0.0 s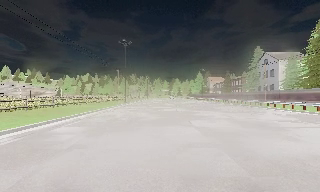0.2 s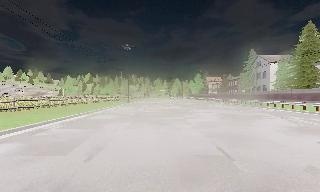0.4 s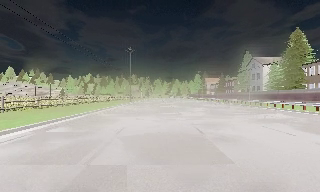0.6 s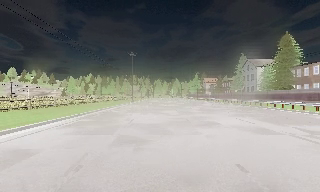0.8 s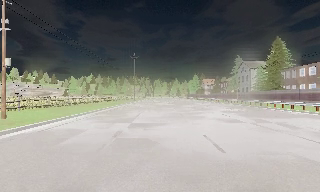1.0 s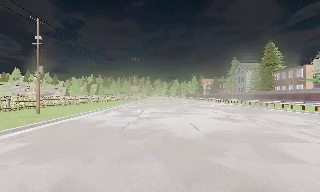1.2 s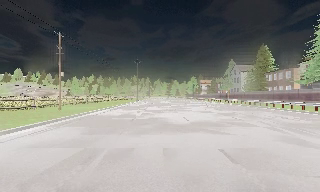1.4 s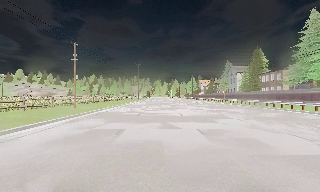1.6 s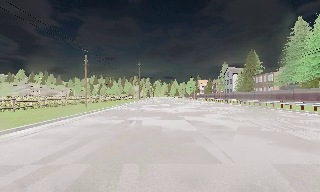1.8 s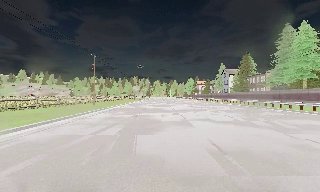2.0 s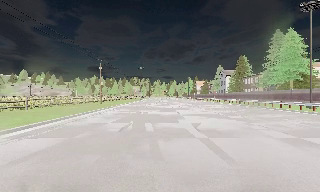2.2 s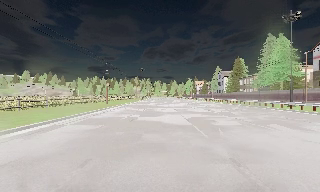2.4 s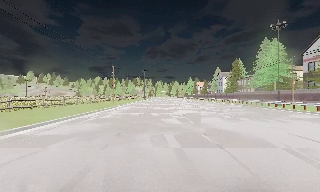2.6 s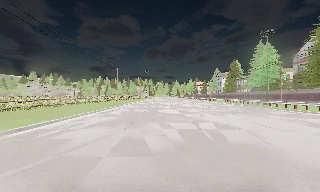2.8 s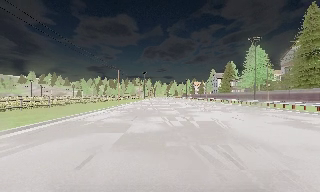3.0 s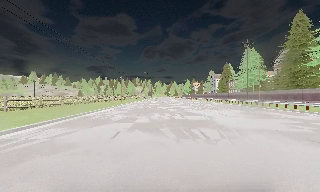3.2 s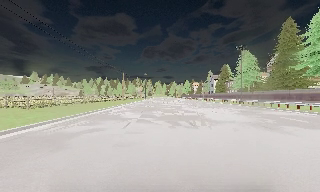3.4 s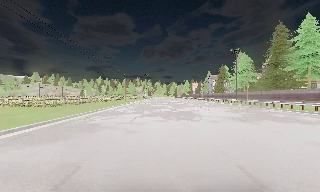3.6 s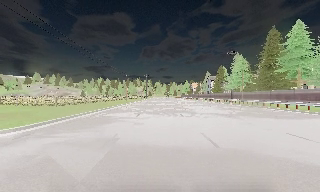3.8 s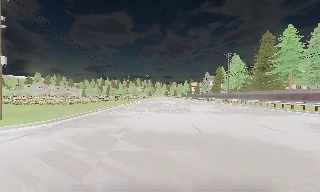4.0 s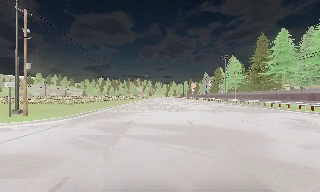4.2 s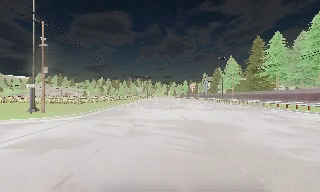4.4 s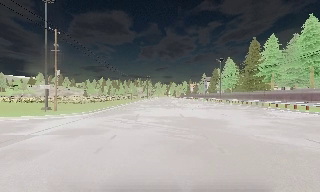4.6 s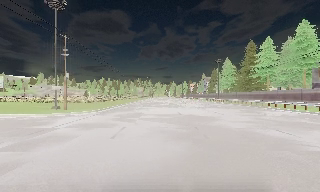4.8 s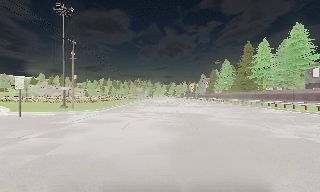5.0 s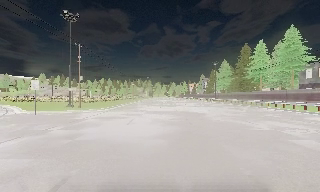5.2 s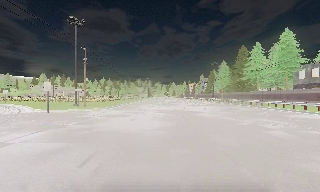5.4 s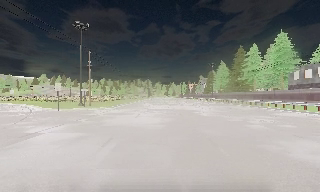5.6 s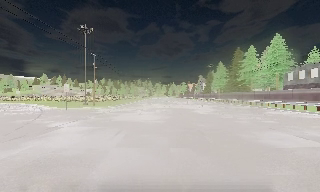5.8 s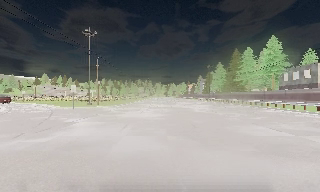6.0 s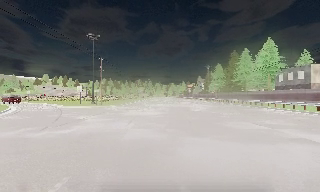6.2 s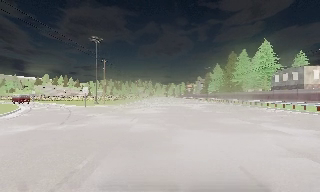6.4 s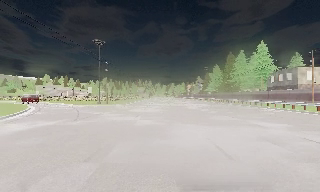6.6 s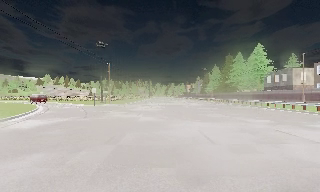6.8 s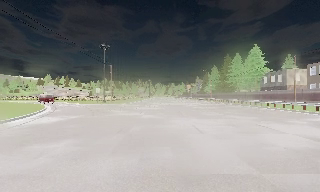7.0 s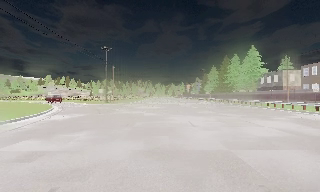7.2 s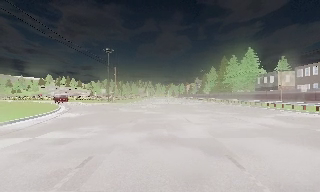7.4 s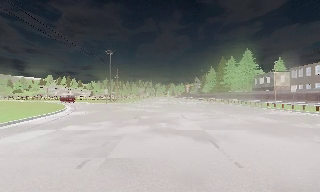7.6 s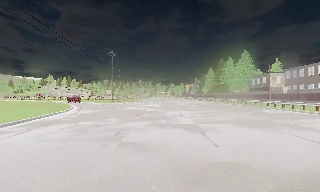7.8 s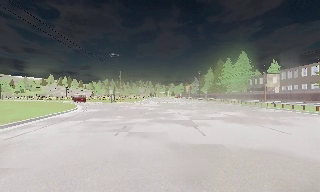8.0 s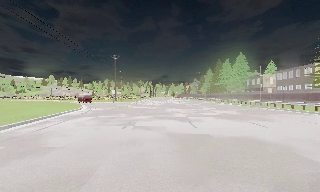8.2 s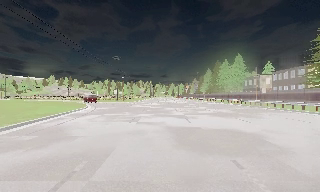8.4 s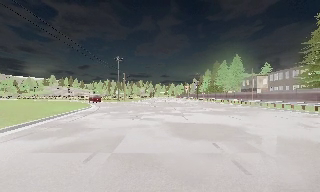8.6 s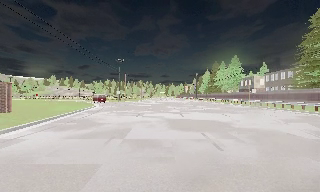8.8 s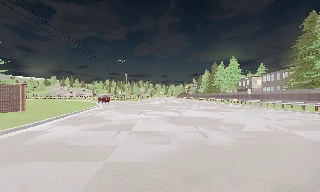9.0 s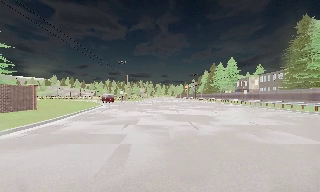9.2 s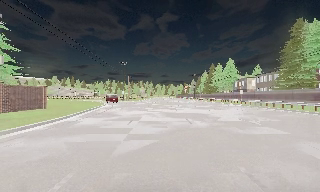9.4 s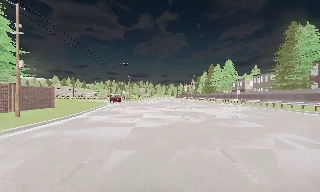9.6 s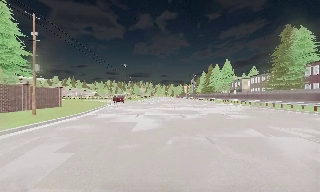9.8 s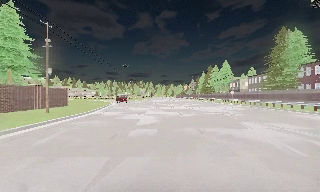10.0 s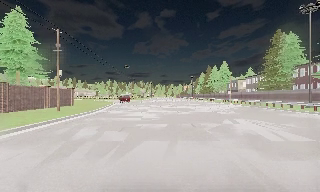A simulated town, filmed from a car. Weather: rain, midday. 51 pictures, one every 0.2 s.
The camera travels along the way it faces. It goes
backward.
0.0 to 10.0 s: The camera travels backward, about 95 m, so what stands in front gets smaller. It loses speed.
The film runs backward here.
